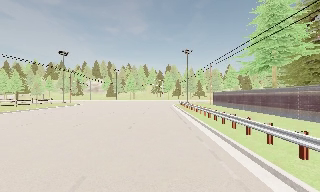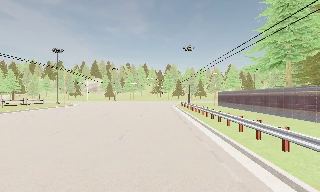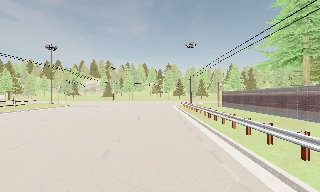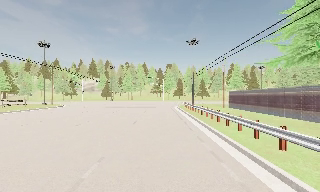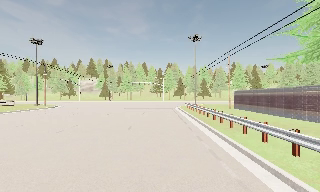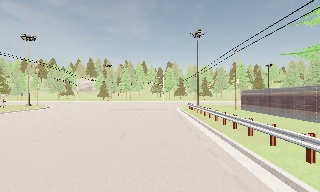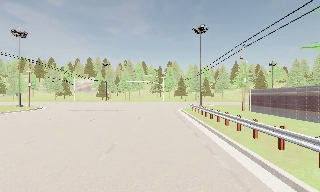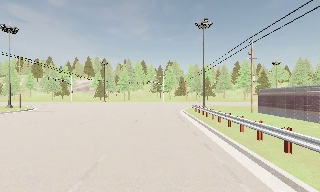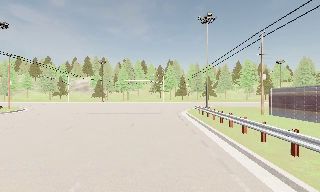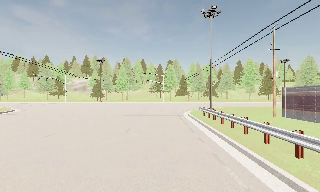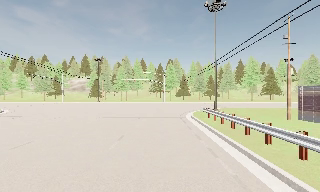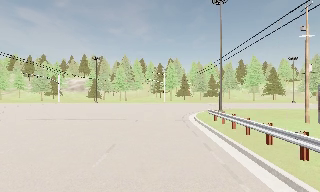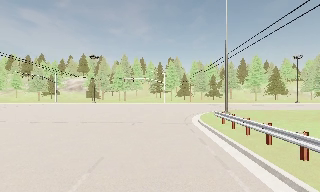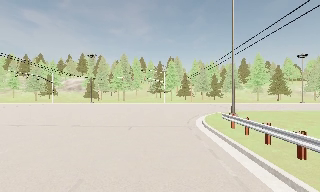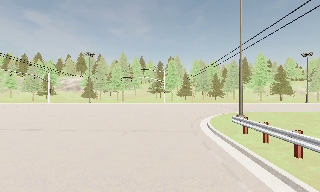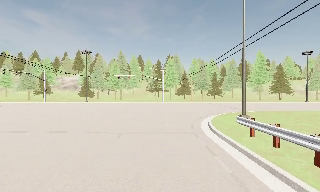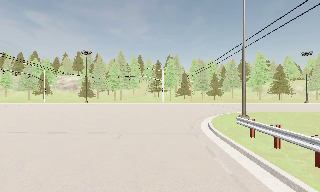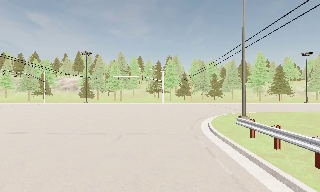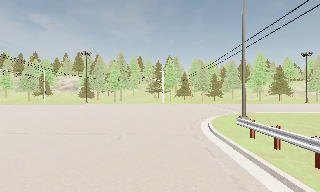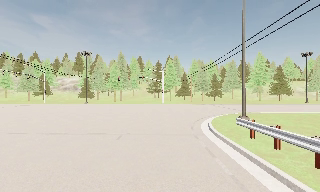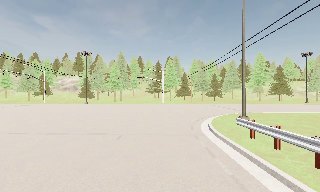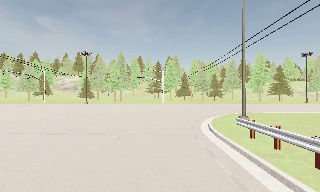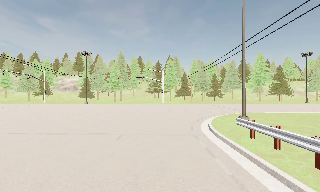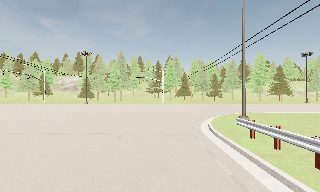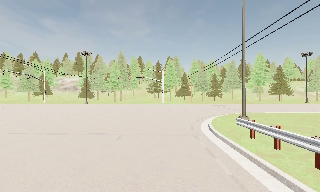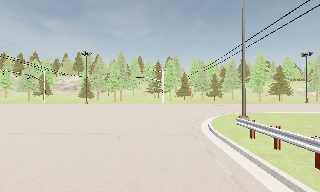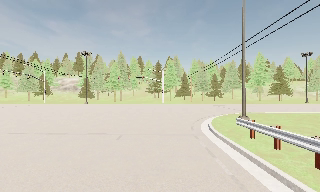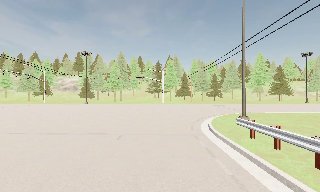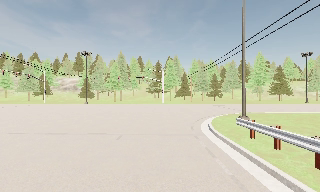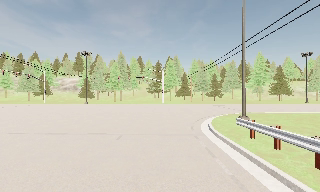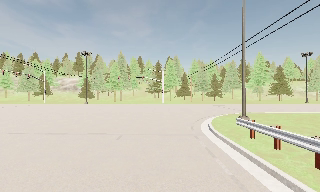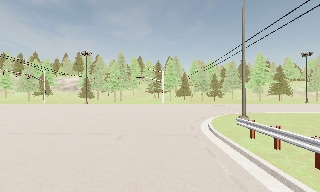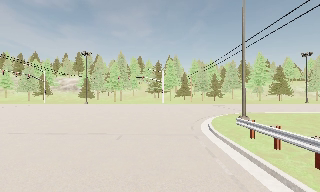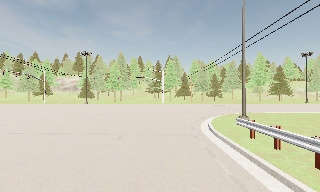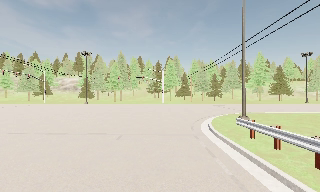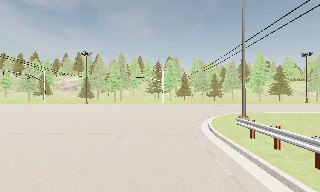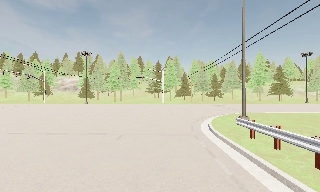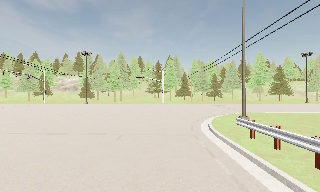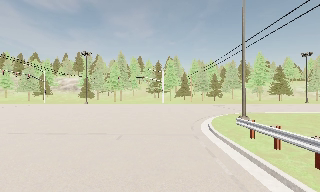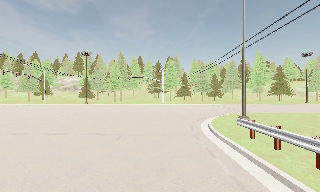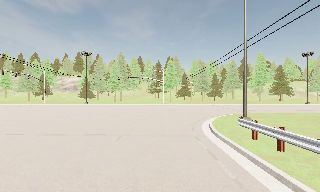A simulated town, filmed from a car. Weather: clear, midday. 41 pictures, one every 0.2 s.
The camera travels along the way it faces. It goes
forward.
0.0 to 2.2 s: The camera travels forward, about 19 m, so what stands in front looms larger.
2.2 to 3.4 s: The camera travels forward, about 4.5 m, so what stands in front looms larger. It loses speed.
3.4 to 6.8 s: The camera keeps its place and its aim.
6.8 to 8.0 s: The camera shifts only a little, or ends up much as it began.
The film runs forward here.
